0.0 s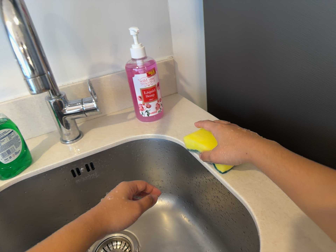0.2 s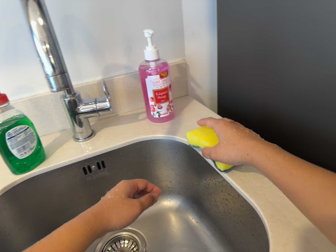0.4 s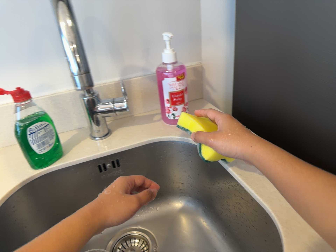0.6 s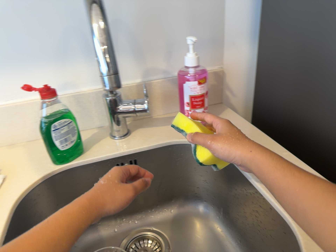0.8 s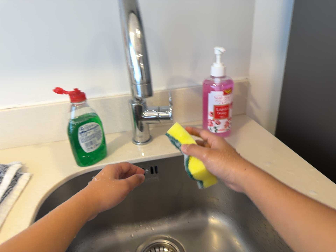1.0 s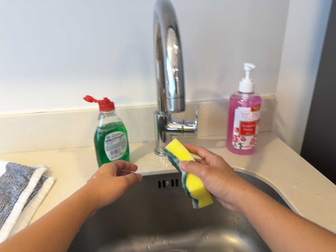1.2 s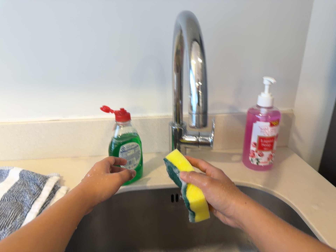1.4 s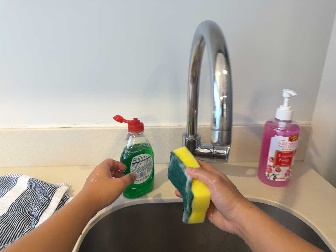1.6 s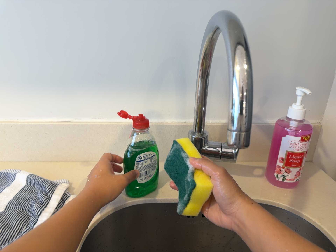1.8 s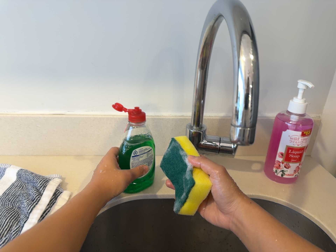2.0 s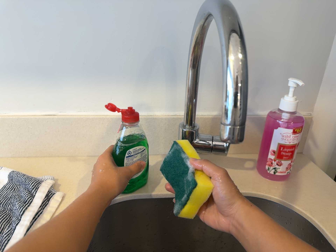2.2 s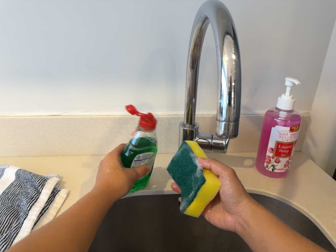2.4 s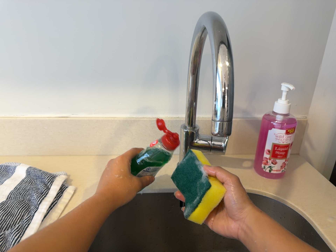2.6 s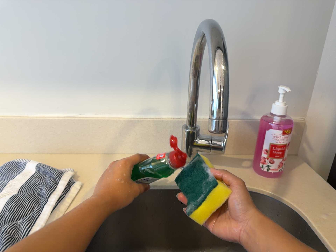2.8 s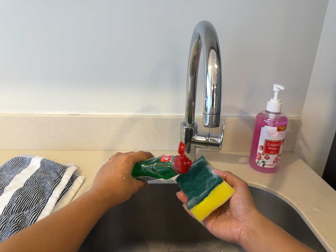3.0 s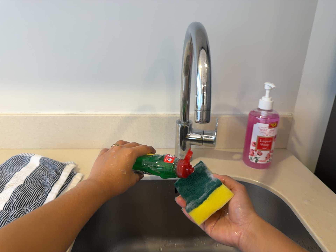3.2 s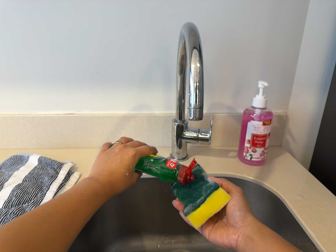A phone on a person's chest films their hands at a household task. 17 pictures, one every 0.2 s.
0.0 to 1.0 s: The scene slides to the right, as the camera pans about 15 degrees to its left. It travels to its left, about 7 cm, so close, fixed things drift to the right. It rolls about its line of sight by about 15 degrees, and the scene rotates clockwise.
1.0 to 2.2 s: The camera travels forward, about 7 cm, so what stands in front looms larger.
2.2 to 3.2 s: The camera travels backward, about 12 cm, so what stands in front gets smaller.
The film runs forward here.
